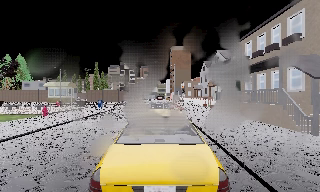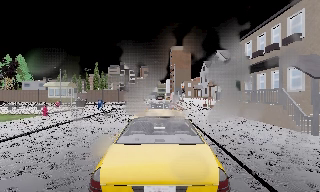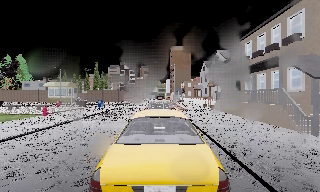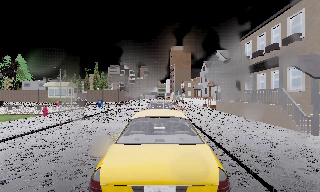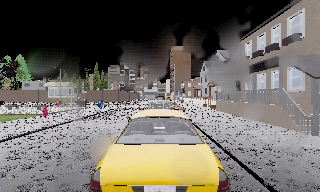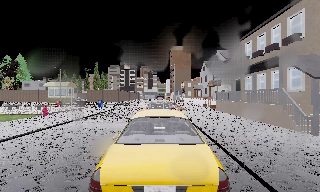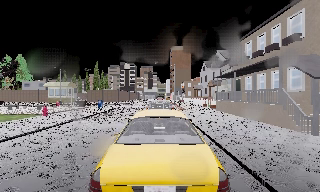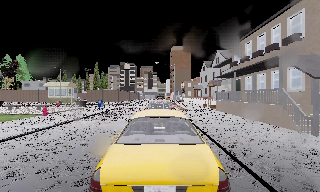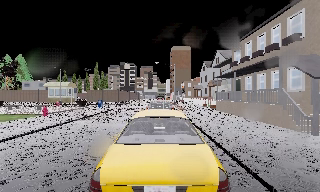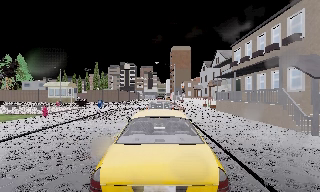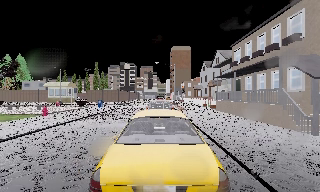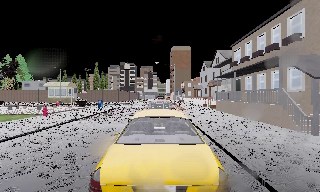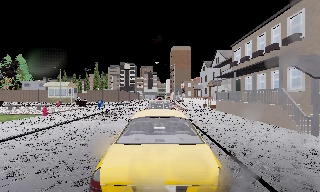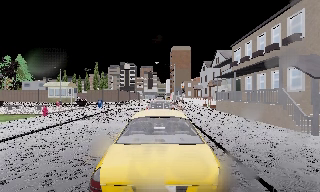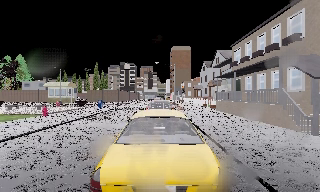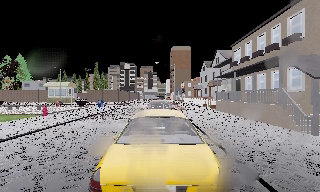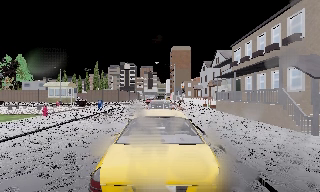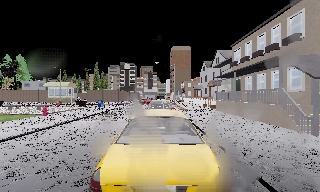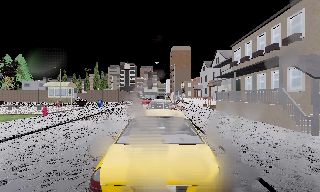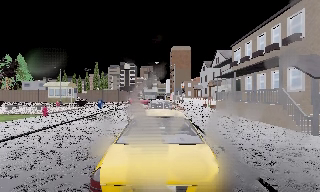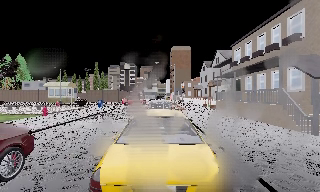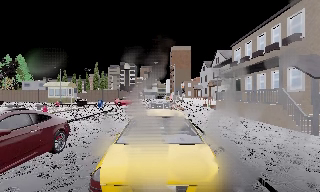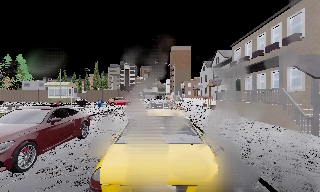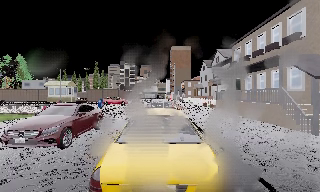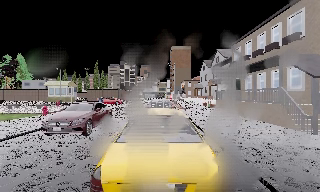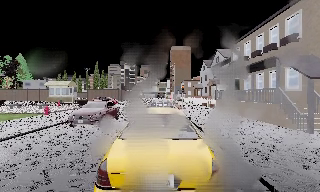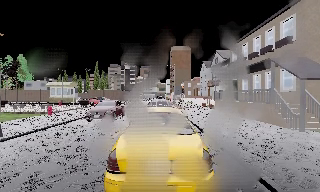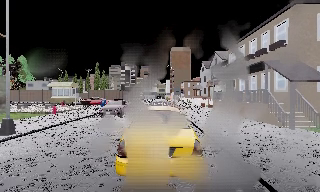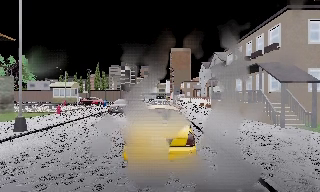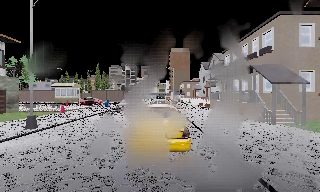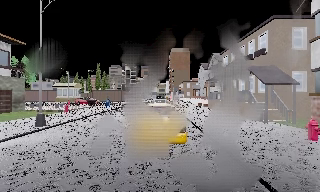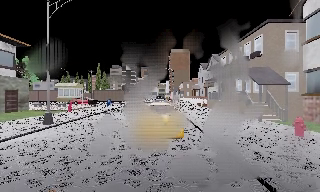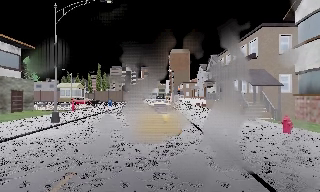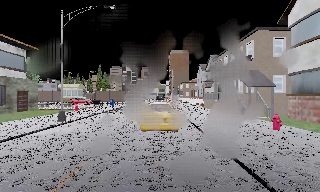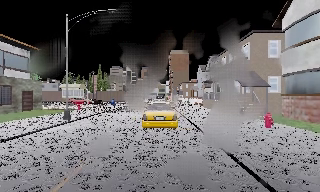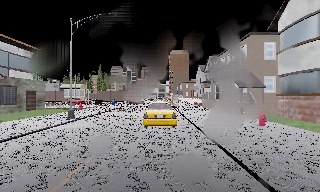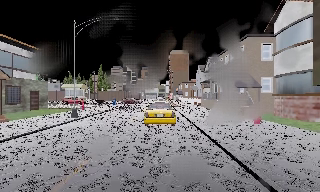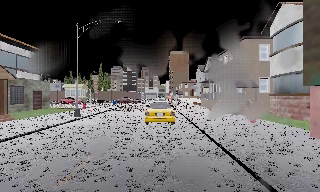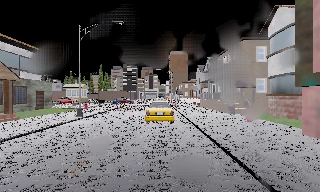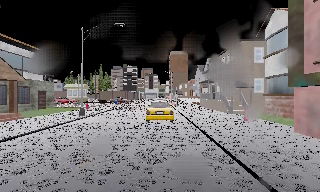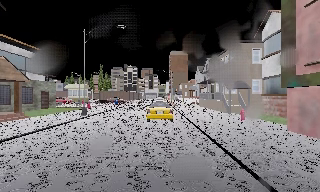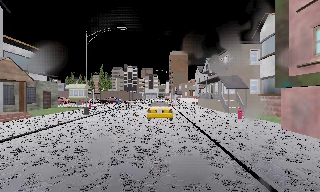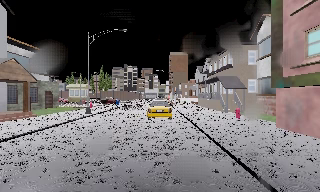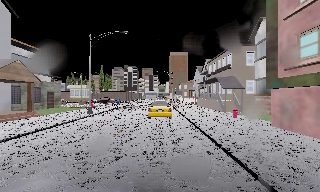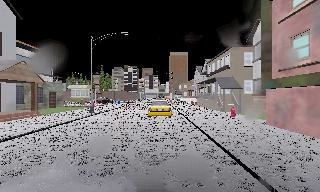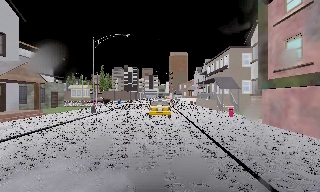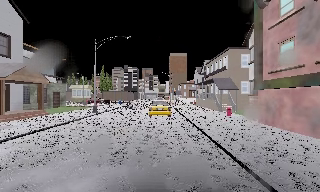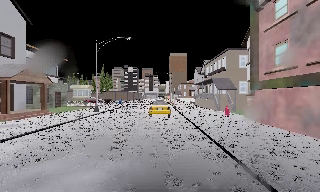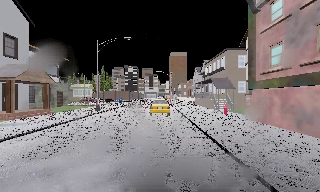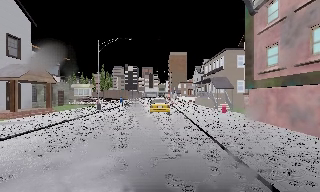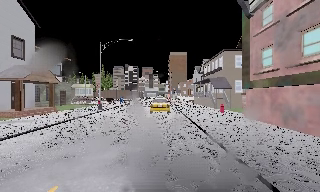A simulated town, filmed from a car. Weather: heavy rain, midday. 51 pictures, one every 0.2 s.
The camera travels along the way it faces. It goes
backward.
0.0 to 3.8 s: The camera keeps its place and its aim.
3.8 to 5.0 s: The camera shifts only a little, or ends up much as it began.
5.0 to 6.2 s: The camera travels backward, about 3.5 m, so what stands in front gets smaller.
6.2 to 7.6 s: The camera travels backward, about 3.5 m, so what stands in front gets smaller. It loses speed.
7.6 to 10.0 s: The camera travels backward, about 4.5 m, so what stands in front gets smaller.
The film runs backward here.
